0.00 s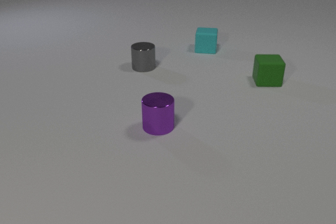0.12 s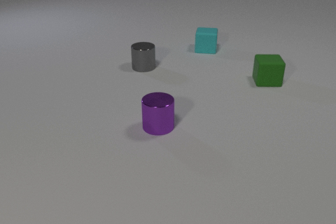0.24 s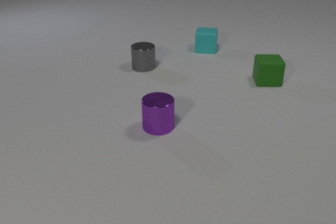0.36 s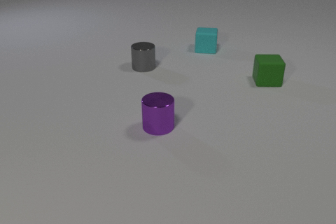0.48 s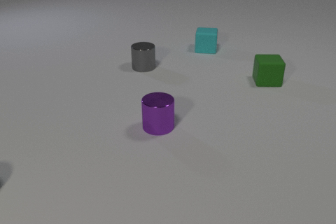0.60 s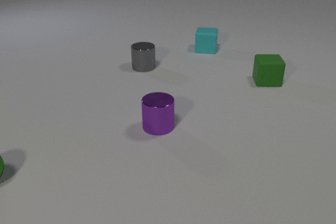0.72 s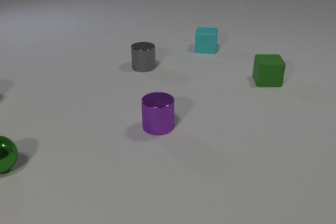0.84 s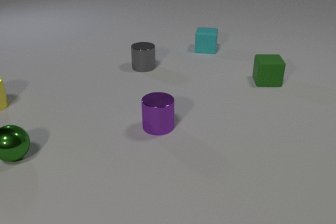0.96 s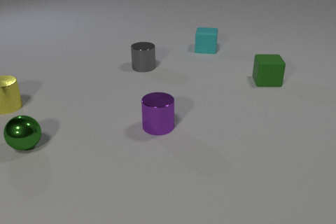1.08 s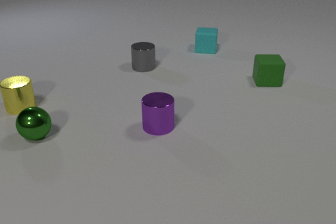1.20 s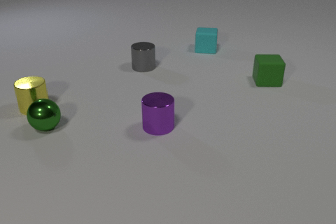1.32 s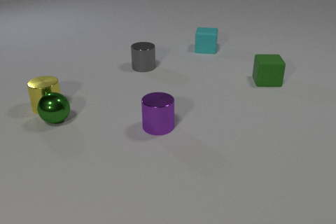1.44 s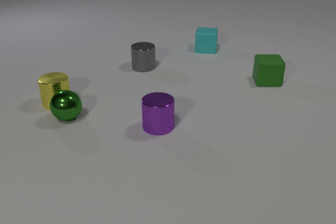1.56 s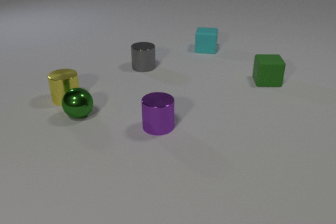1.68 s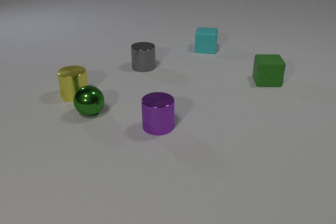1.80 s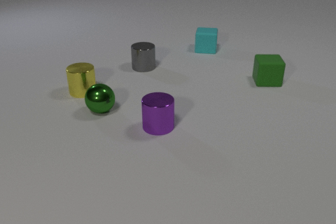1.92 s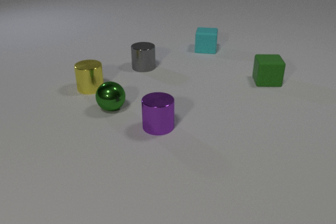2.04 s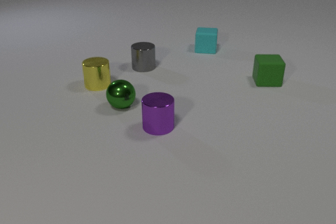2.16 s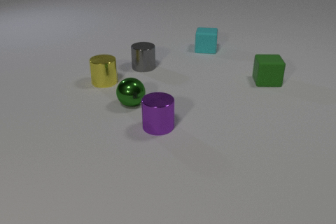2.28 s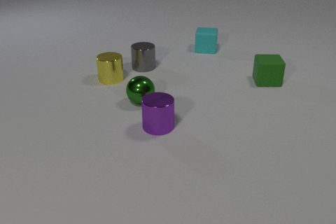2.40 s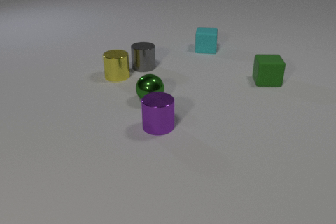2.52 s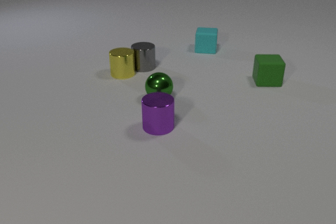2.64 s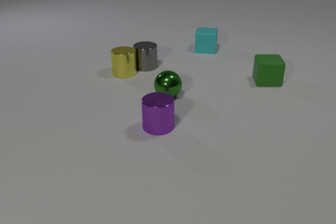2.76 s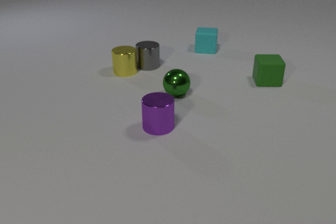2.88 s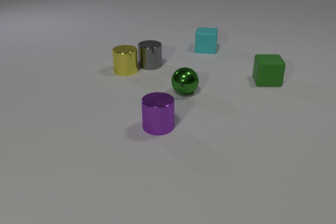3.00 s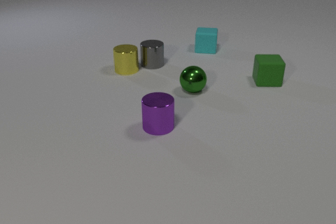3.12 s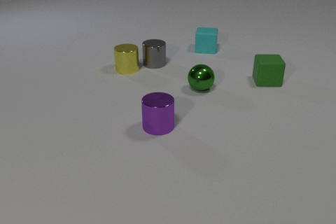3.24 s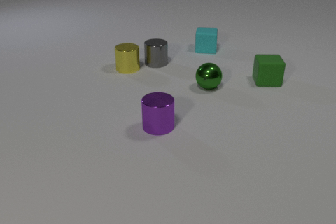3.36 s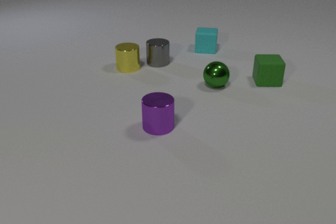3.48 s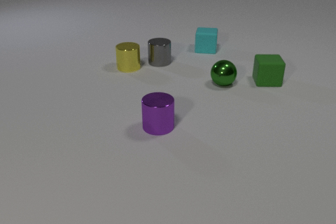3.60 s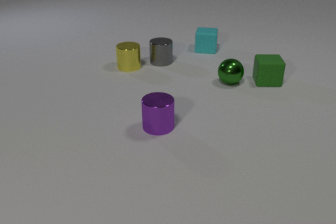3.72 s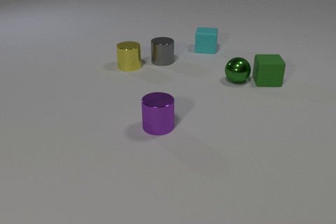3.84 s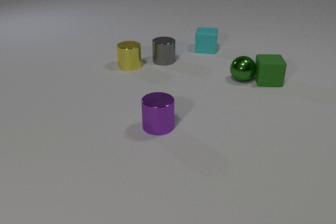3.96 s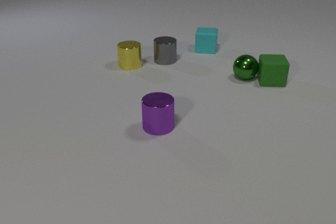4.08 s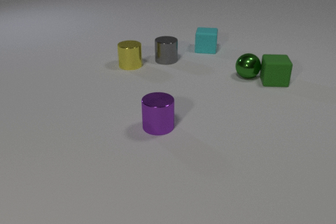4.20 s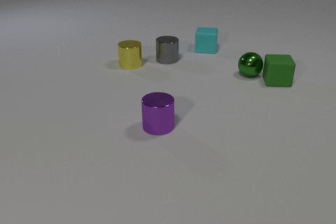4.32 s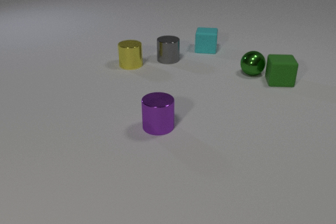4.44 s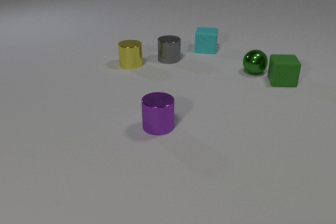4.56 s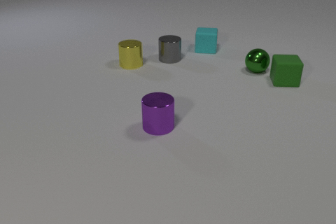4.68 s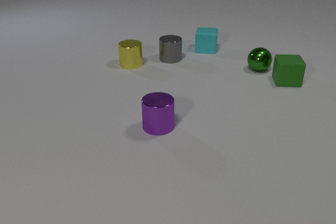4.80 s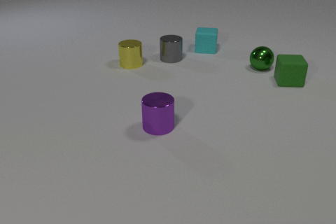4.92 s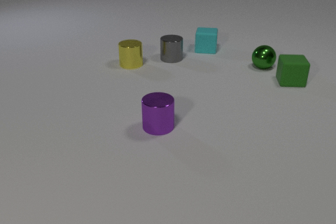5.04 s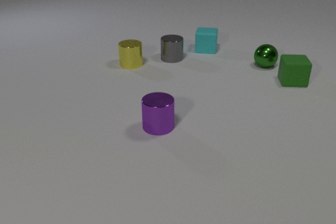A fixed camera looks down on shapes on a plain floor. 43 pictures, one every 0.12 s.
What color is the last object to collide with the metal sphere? green.
How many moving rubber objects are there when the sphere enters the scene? 0.
What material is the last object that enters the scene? metal.
0.00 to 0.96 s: The green metal sphere comes in at the left edge, rolls away from the camera and to the right. The yellow metal cylinder comes in at the left edge, slides to the right and toward the camera.
0.96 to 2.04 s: The green metal sphere rolls to the right and away from the camera. The yellow metal cylinder slides to the right. The green metal sphere and the yellow metal cylinder collide.
2.04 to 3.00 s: The green metal sphere rolls to the right and away from the camera. The yellow metal cylinder slides away from the camera and to the right. The gray metal cylinder slides to the right and away from the camera. The yellow metal cylinder and the gray metal cylinder collide.
3.00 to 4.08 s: The green metal sphere rolls to the right and away from the camera. The yellow metal cylinder slides away from the camera. The gray metal cylinder slides to the right and away from the camera. The green rubber cube slides to the right. The green metal sphere and the green rubber cube collide.
4.08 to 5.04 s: The green metal sphere rolls away from the camera and to the right. The gray metal cylinder slides to the right and away from the camera. The green rubber cube slides to the right.
